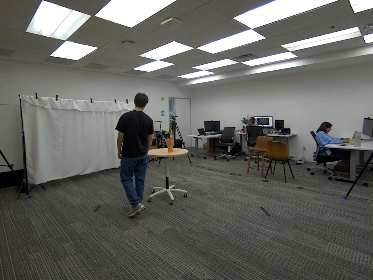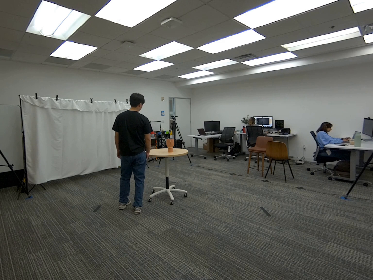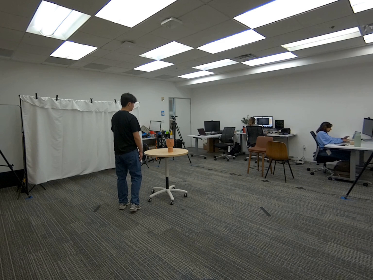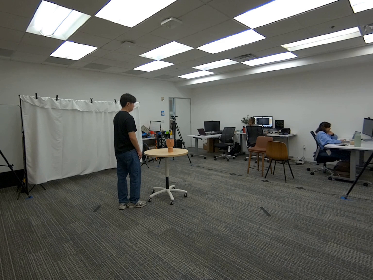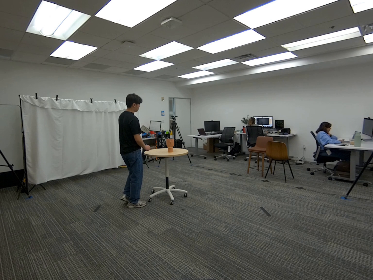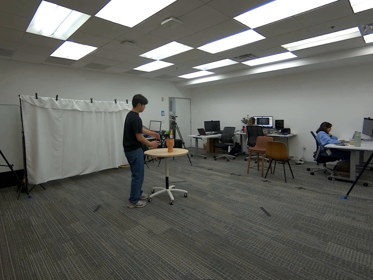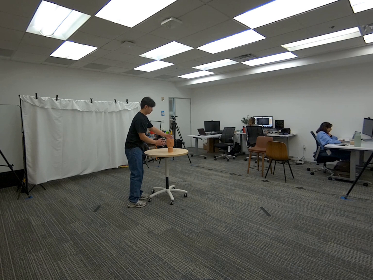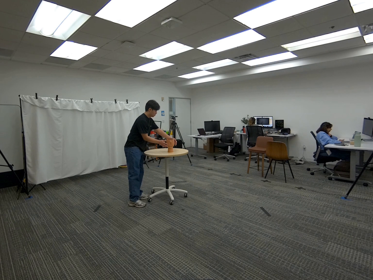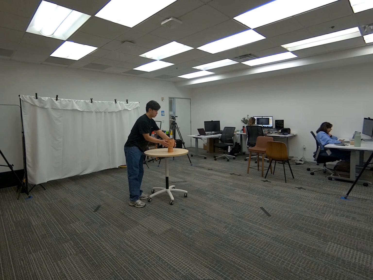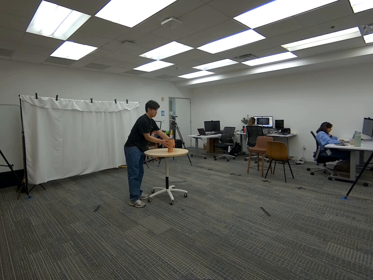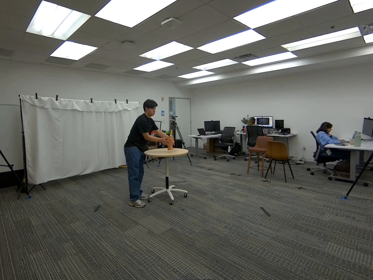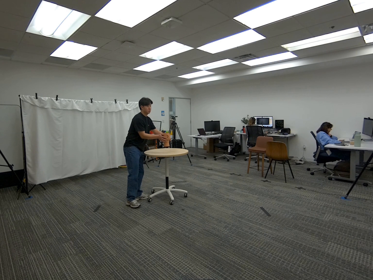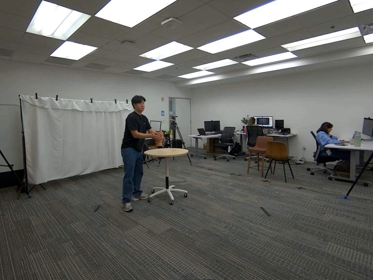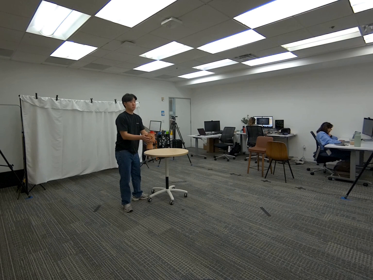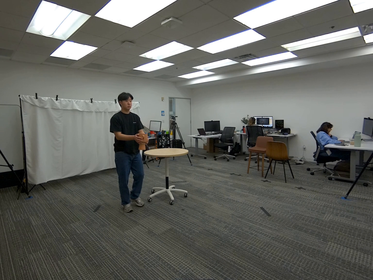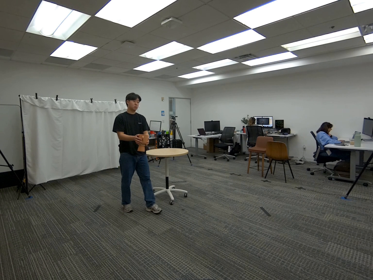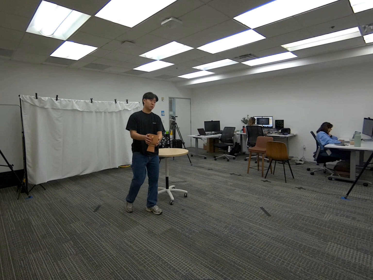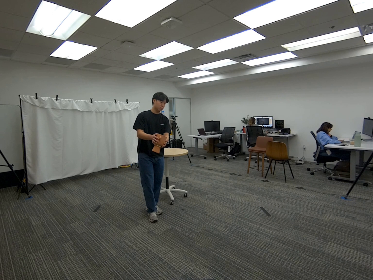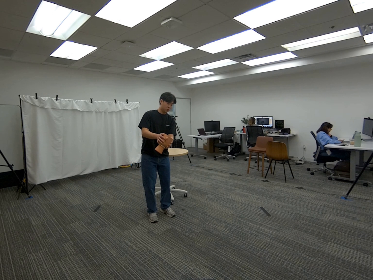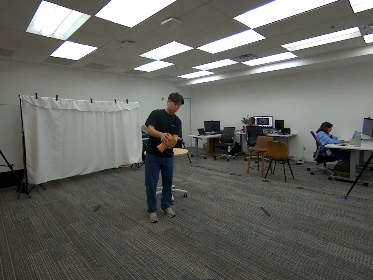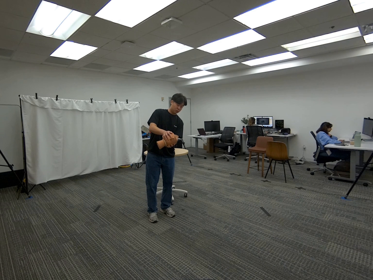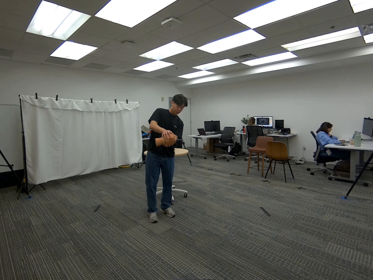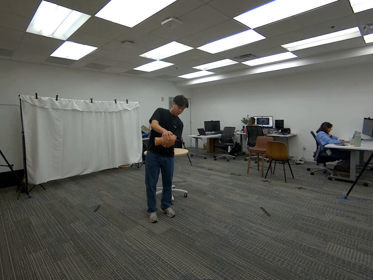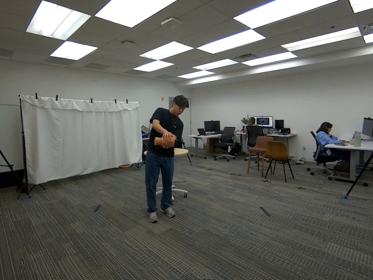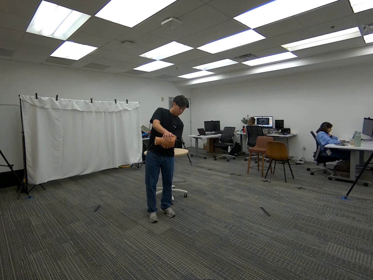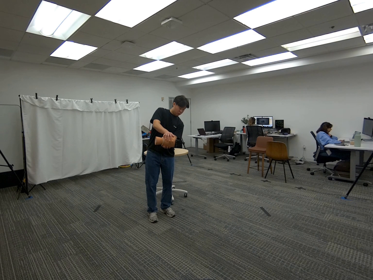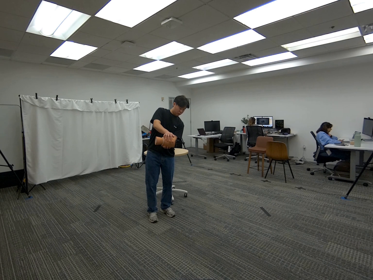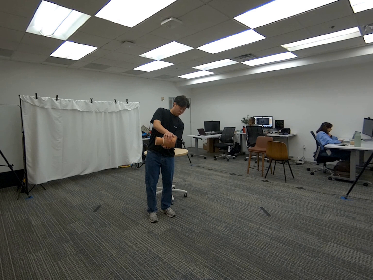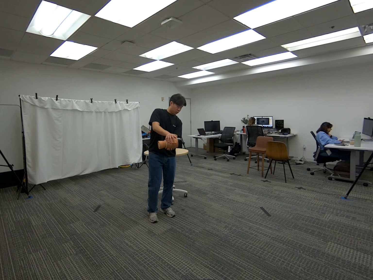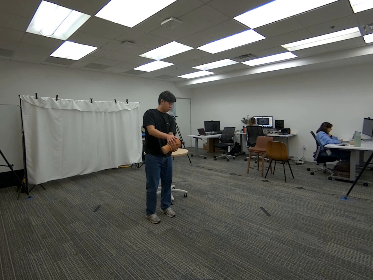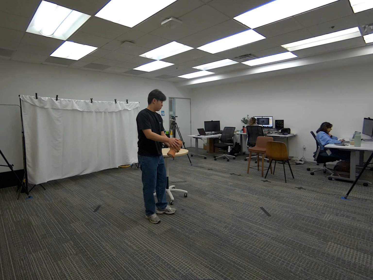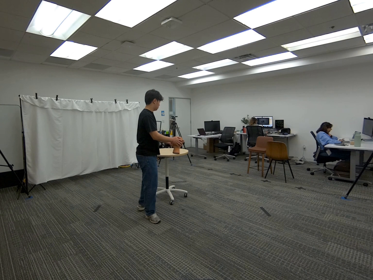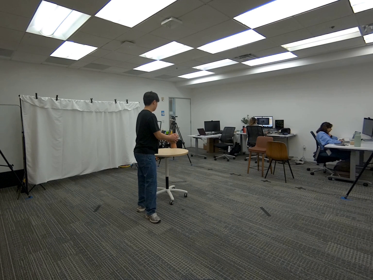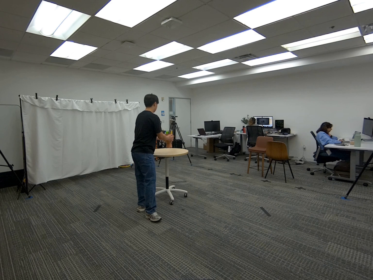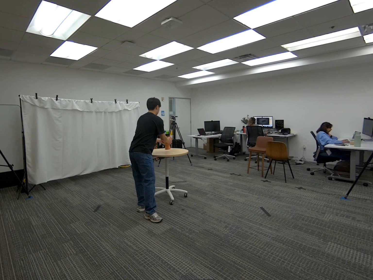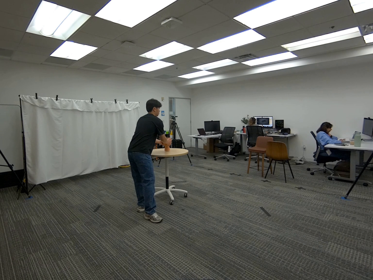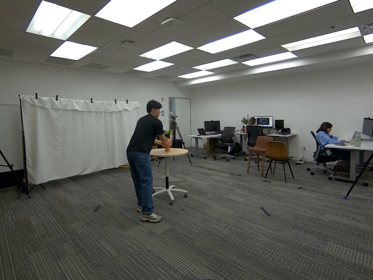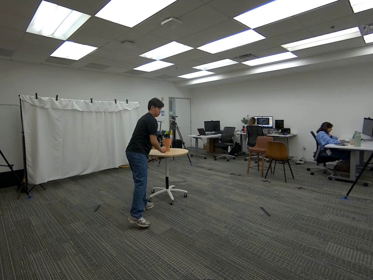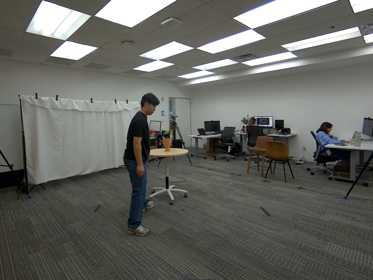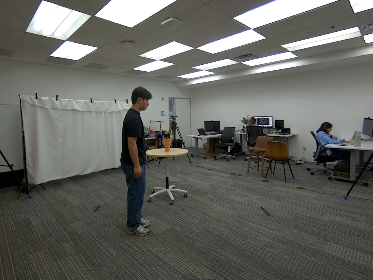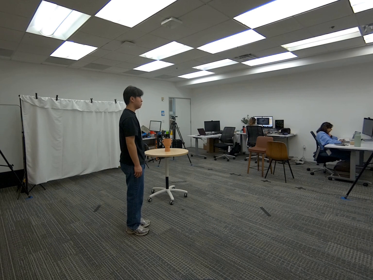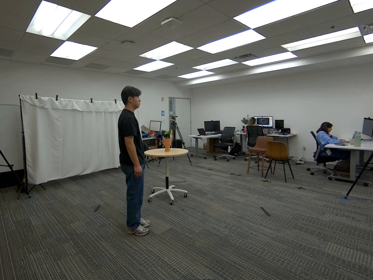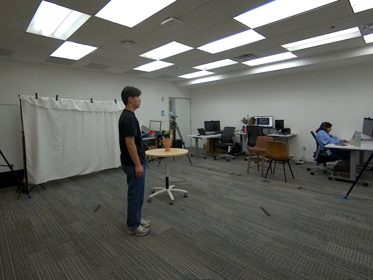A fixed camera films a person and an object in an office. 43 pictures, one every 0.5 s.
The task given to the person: Walk over to the ceramic vase on the round table and pick up the ceramic vase from the bowl using both hands. Proceed to act as if you are pouring water out of the vase onto the ground. Place the ceramic vase on the round table when complete.
